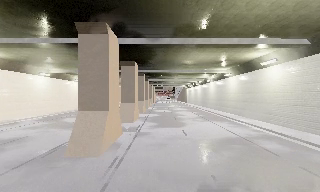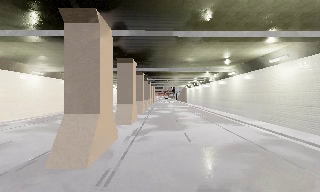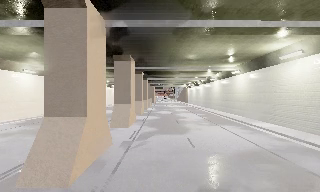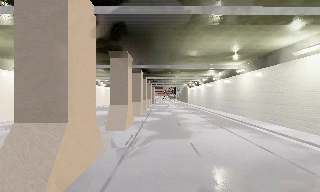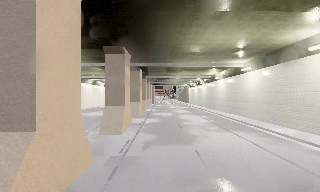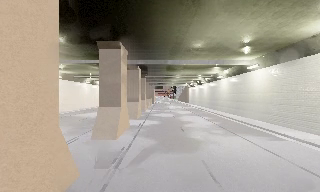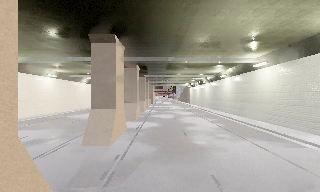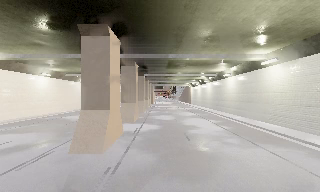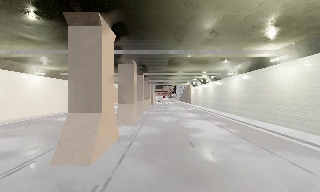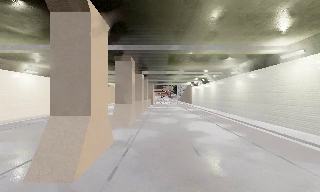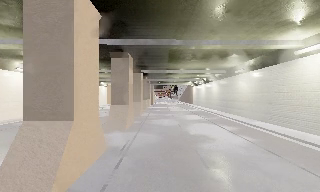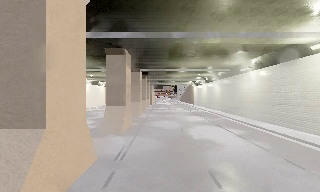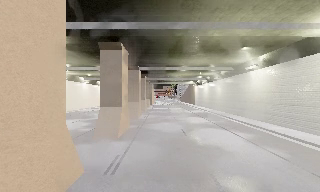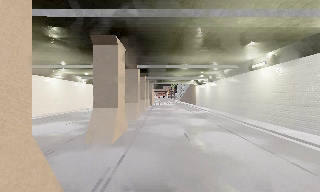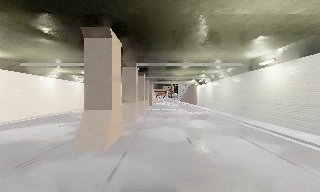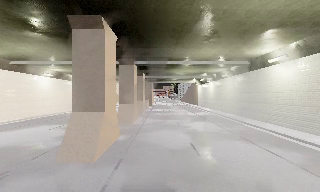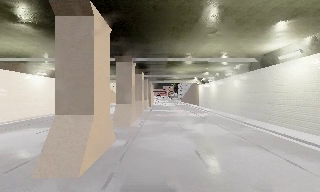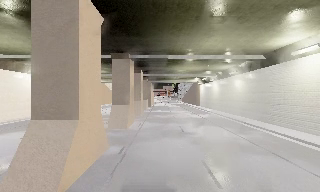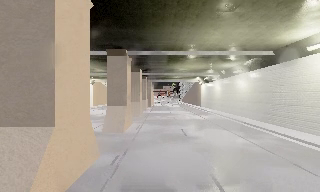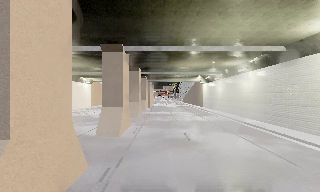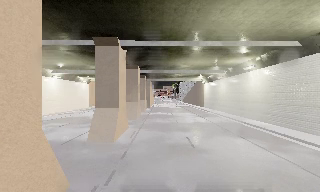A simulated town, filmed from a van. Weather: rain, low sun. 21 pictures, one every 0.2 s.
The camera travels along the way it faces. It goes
forward.
0.0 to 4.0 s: The camera travels forward, about 25 m, so what stands in front looms larger.
The film runs forward here.
